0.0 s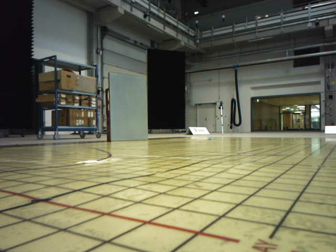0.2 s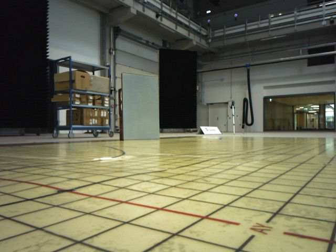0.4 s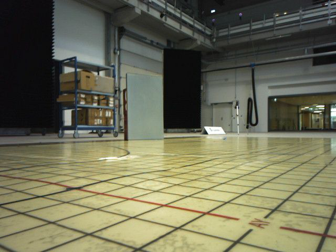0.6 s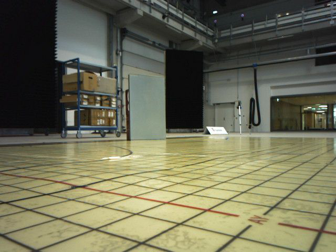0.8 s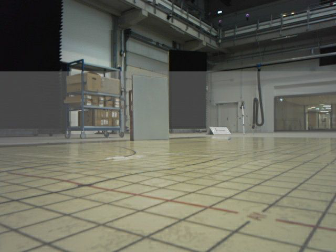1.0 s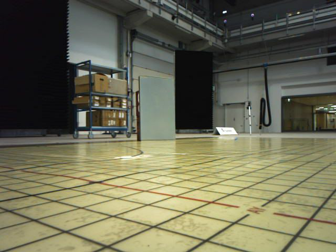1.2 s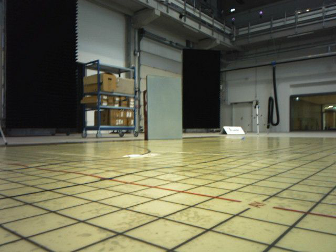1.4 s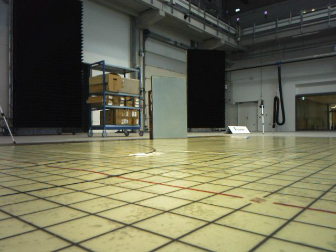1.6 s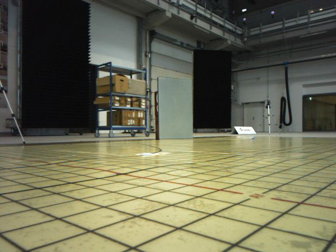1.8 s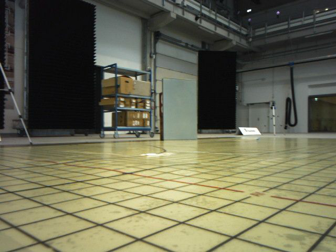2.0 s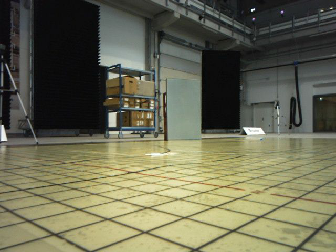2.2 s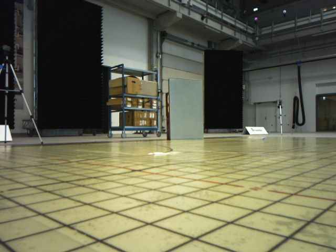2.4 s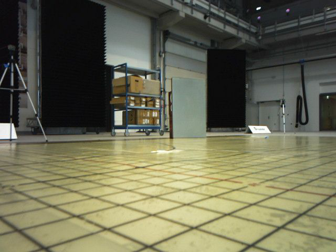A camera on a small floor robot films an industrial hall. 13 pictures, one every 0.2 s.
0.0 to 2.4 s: The scene slides to the right, as the camera pans about 10 degrees to its left. It travels backward, about 0.5 m, so what stands in front gets smaller.
The film runs backward here.
